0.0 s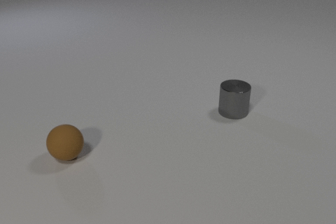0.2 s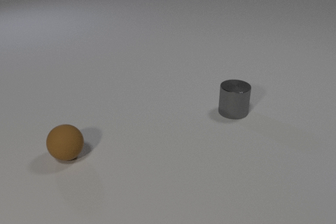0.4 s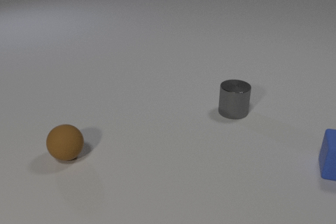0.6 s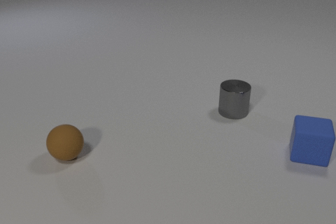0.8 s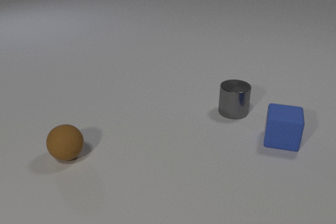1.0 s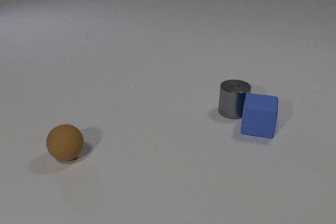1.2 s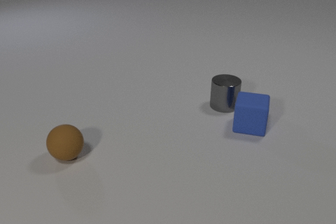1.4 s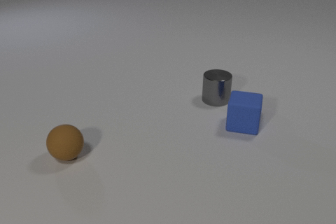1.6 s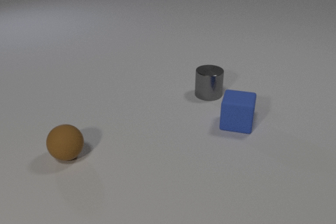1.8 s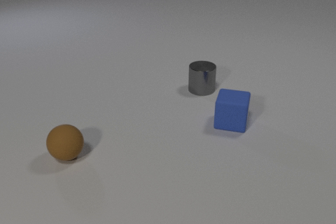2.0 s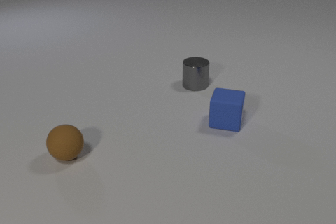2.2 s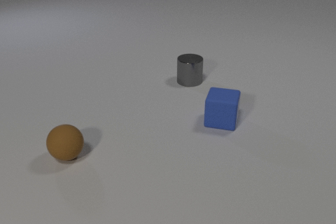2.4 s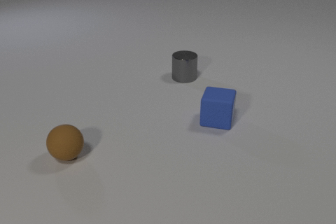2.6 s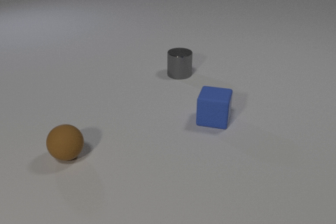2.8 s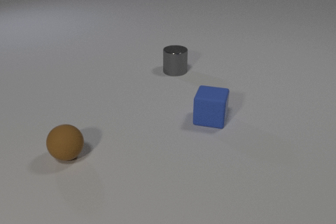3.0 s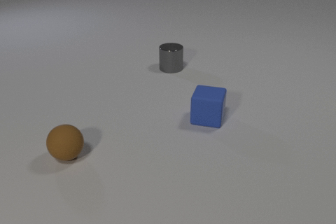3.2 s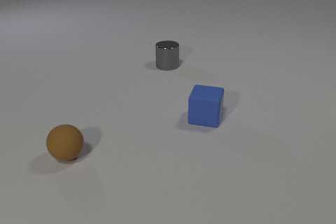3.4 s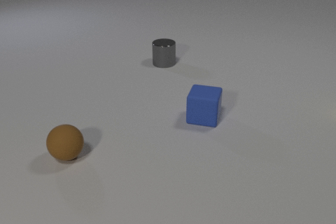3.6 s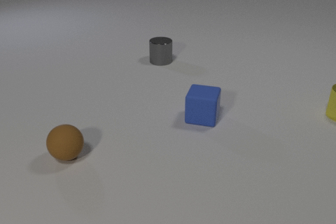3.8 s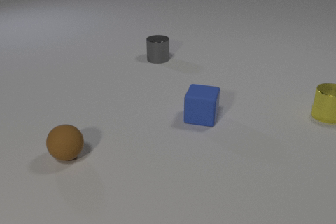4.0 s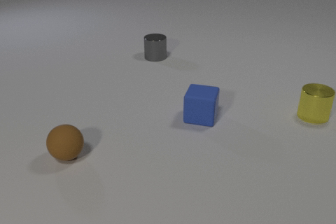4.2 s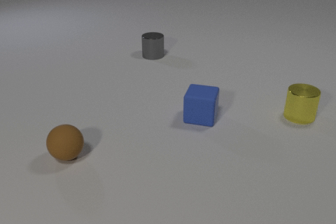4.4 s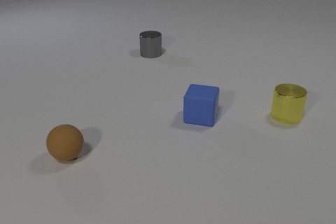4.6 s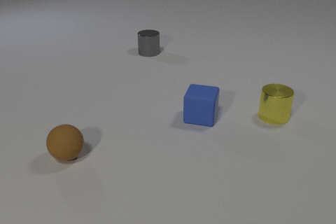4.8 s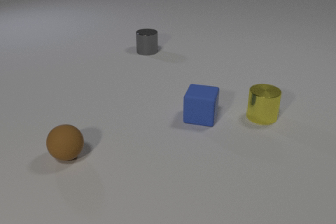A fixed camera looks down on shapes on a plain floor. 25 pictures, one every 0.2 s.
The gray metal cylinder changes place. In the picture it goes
away from the camera.
The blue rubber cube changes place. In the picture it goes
to the left.
0.0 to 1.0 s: The blue rubber cube comes in at the right edge, slides to the left and away from the camera. The blue rubber cube and the gray metal cylinder collide.
1.0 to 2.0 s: The blue rubber cube slides to the left. The gray metal cylinder slides away from the camera and to the left.
2.0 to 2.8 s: The blue rubber cube slides to the left. The gray metal cylinder slides away from the camera and to the left.
2.8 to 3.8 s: The blue rubber cube slides to the left. The gray metal cylinder slides away from the camera and to the left. The yellow metal cylinder comes in at the right edge, slides to the left and toward the camera.
3.8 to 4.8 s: The gray metal cylinder slides away from the camera and to the left. The yellow metal cylinder slides to the left.
How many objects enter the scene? 2.
Are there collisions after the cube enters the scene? yes.
What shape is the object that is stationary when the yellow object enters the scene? sphere.
